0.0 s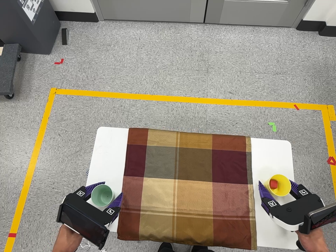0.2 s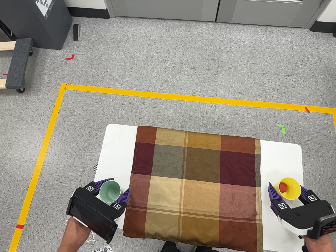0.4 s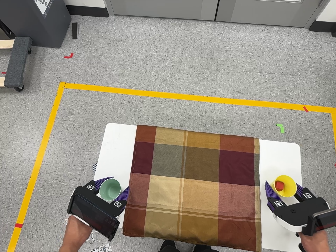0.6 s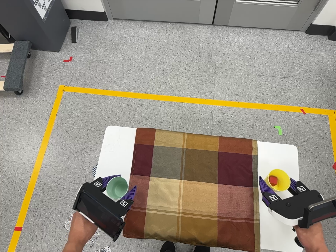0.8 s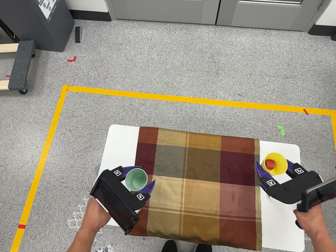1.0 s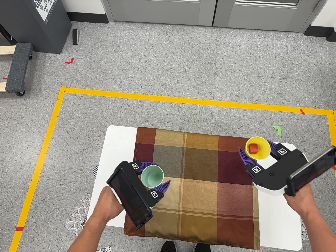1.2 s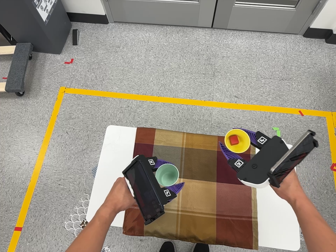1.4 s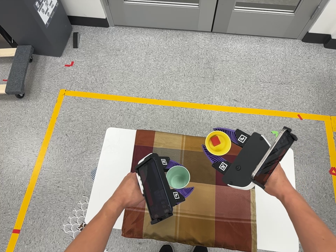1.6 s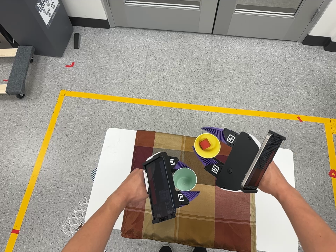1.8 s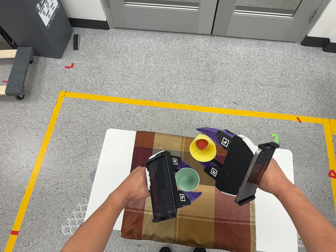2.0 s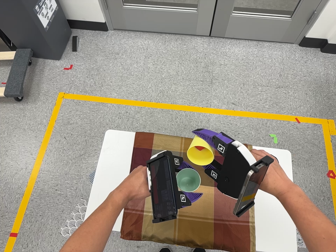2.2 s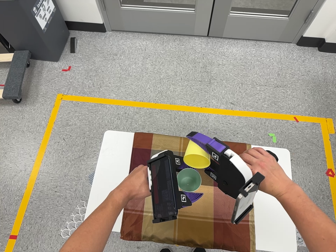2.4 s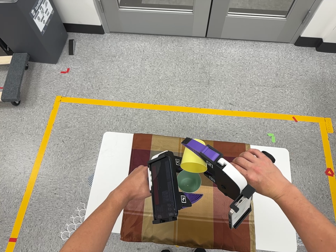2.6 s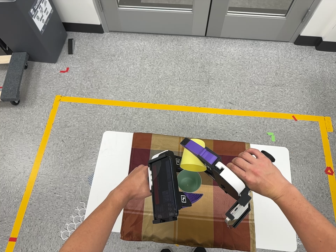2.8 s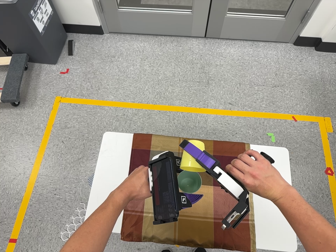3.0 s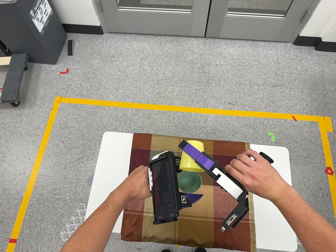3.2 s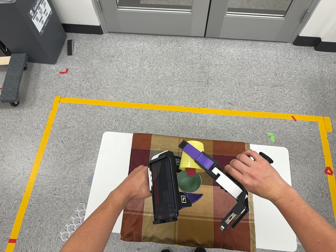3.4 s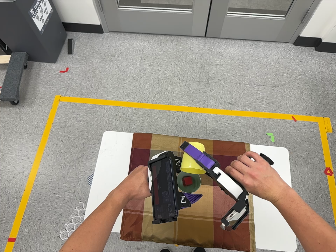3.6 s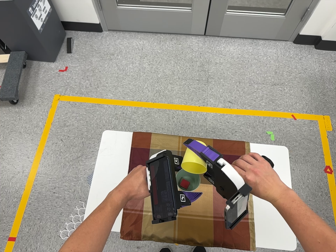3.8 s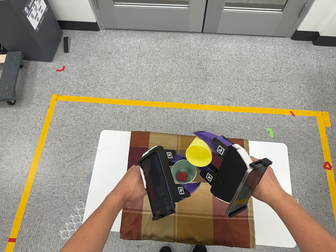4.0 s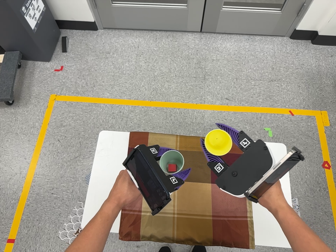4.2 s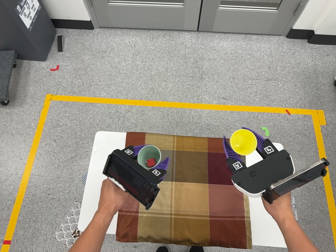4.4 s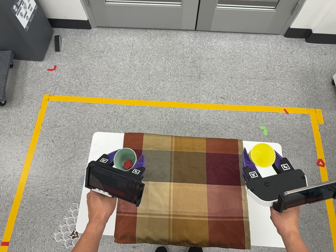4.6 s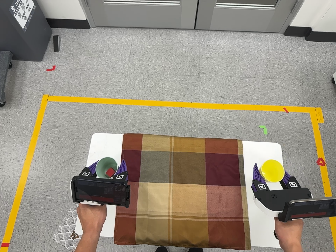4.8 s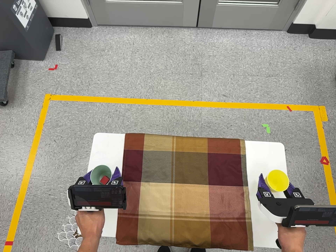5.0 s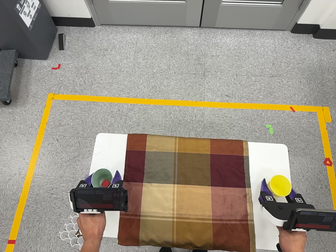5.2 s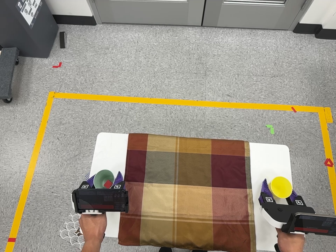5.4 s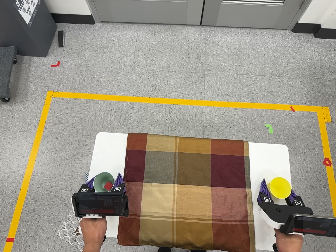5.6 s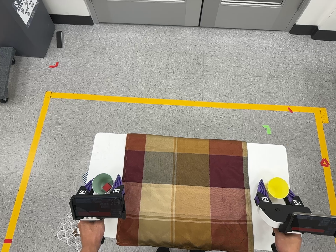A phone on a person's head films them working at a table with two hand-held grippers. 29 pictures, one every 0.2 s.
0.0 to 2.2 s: The camera travels backward, about 6 cm, so what stands in front gets smaller.
2.2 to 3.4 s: The camera keeps its place and its aim.
3.4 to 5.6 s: The camera travels toward the top of its view, about 6 cm.
The film runs forward here.
